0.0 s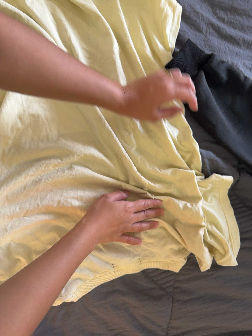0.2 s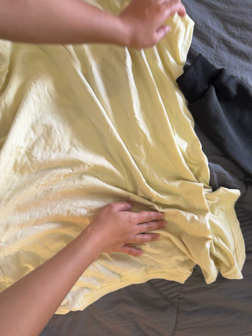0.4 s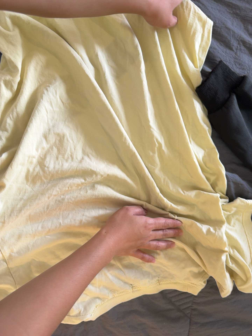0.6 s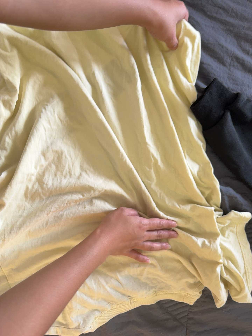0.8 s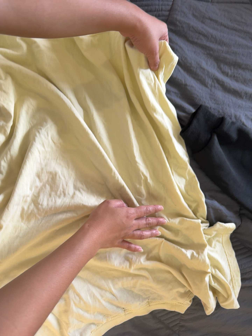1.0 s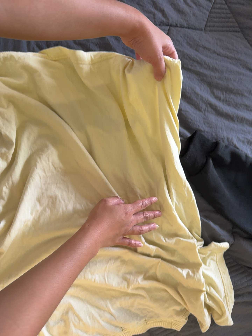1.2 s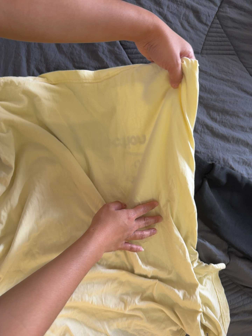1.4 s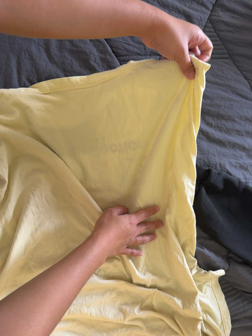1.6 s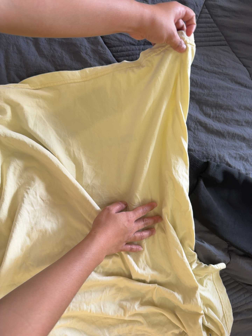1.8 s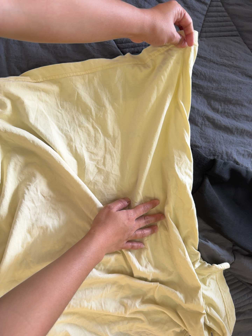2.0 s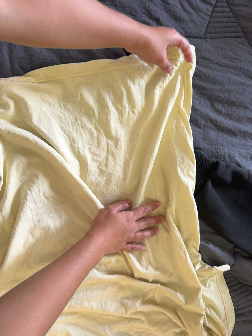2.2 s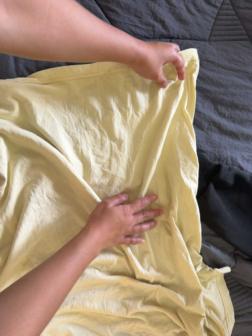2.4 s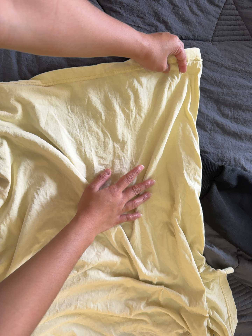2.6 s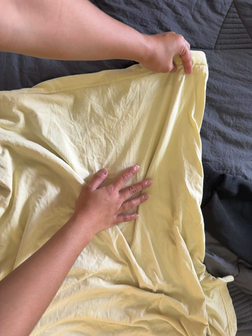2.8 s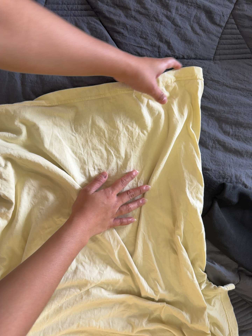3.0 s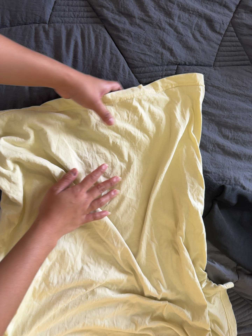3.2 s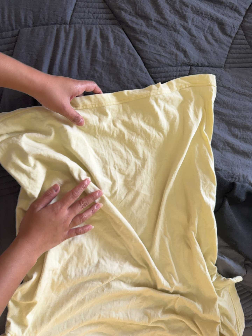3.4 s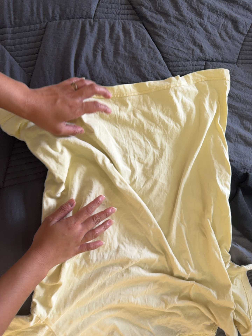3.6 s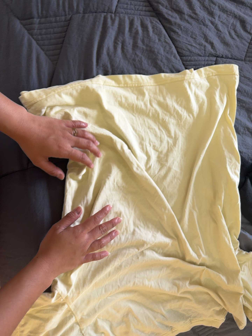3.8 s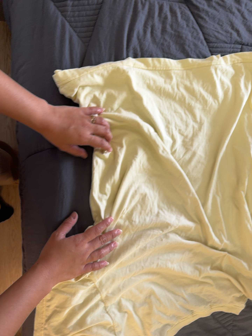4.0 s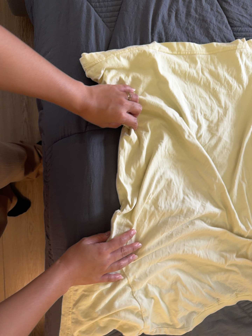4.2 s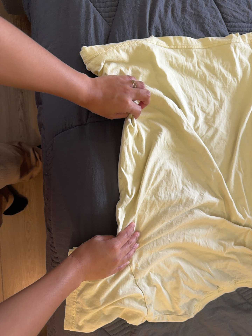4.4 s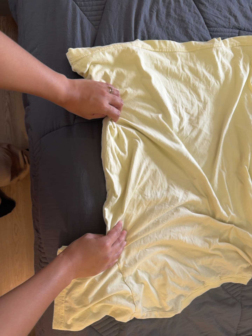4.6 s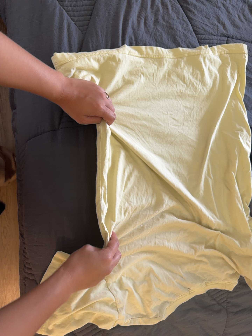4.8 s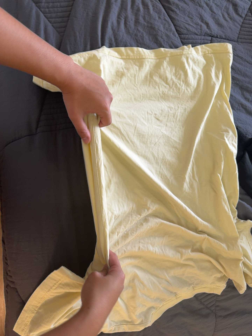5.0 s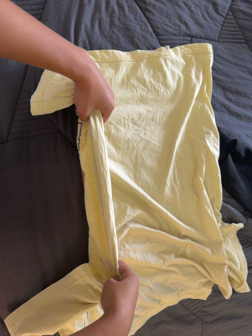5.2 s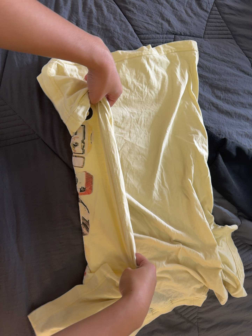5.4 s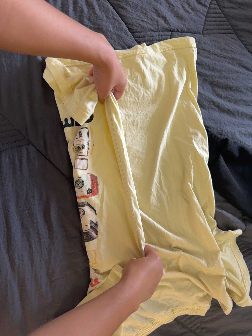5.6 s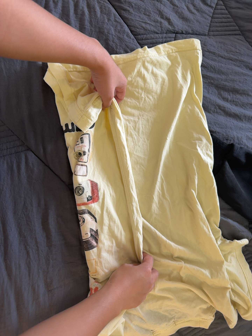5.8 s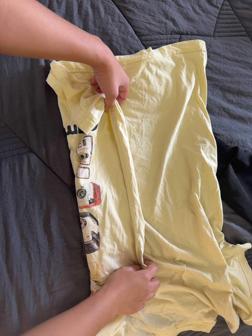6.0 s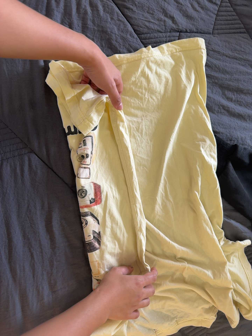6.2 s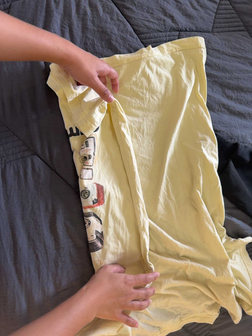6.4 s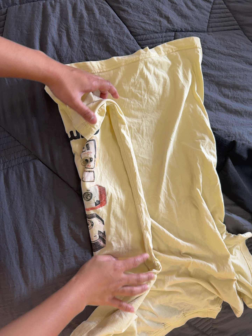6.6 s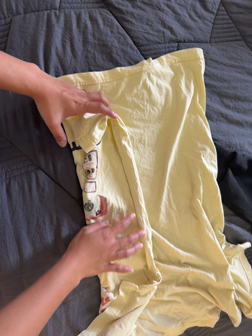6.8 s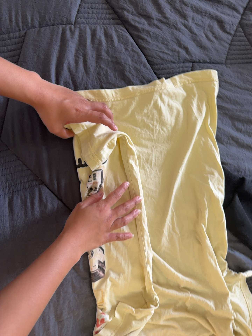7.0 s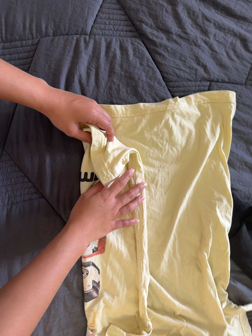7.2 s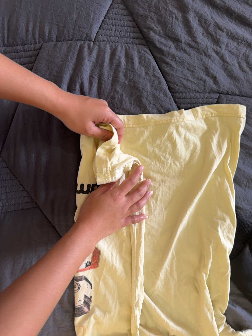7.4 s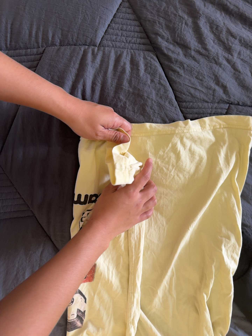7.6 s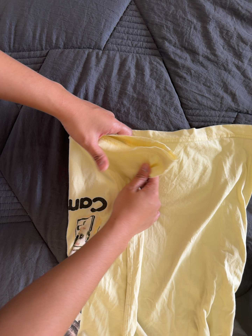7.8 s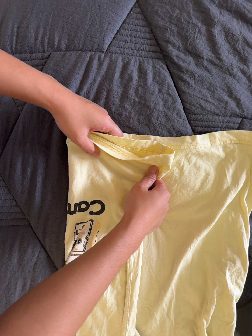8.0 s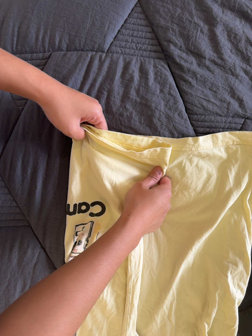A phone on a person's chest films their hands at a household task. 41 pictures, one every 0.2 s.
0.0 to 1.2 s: The camera travels toward the top of its view, about 18 cm, so close, fixed things drift downward.
1.2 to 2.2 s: The camera shifts only a little, or ends up much as it began.
2.2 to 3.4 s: The camera travels to its left and backward, about 12 cm, so close, fixed things drift to the right.
3.4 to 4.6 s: The camera travels toward the bottom of its view and to its left, about 18 cm, so close, fixed things drift upward.
4.6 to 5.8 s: The camera travels to its right and forward, about 18 cm, so close, fixed things drift to the left.
5.8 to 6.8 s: The camera travels toward the top of its view, about 8 cm, so close, fixed things drift downward.
6.8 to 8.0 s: The camera pans to its left by about 10 degrees. It travels toward the top of its view, forward and to its right, about 14 cm, so close, fixed things drift downward. It rolls about its line of sight by about 15 degrees, and the scene rotates clockwise.
The film runs forward here.
